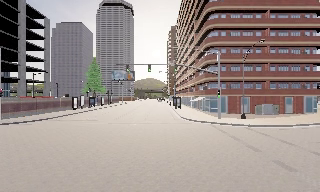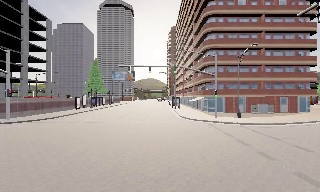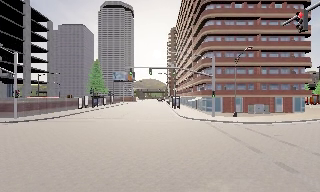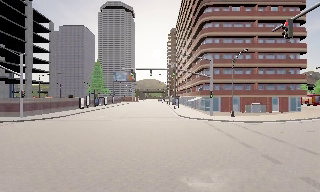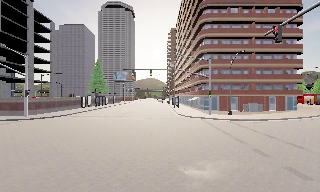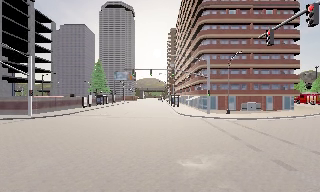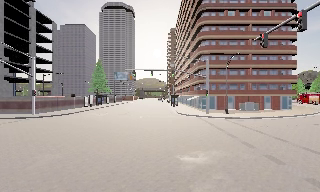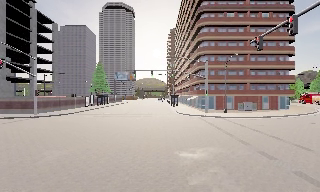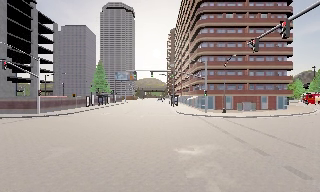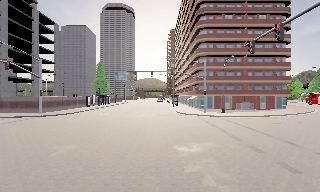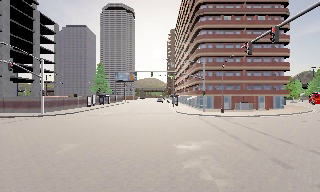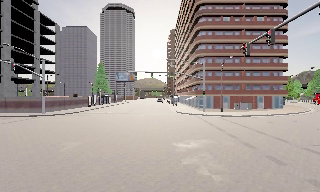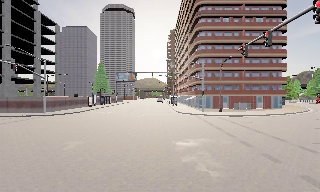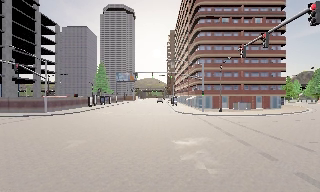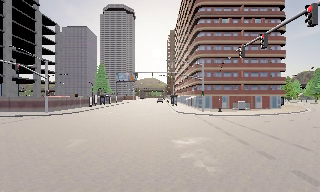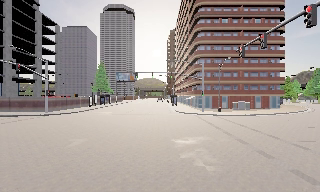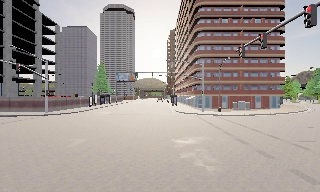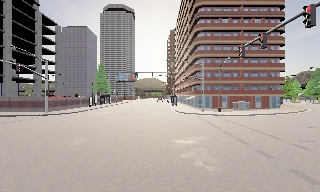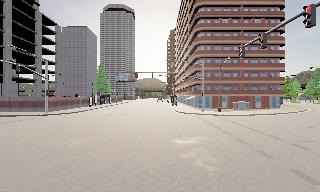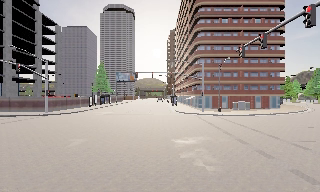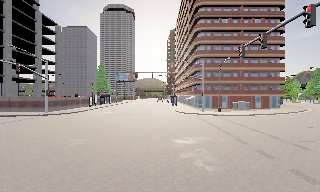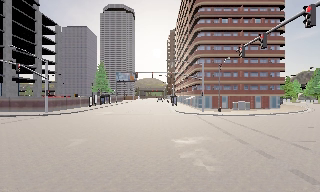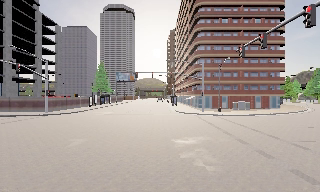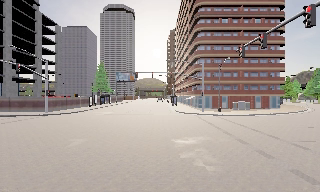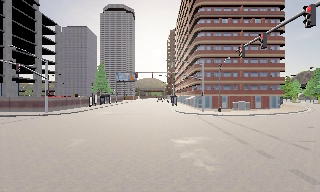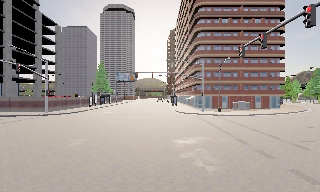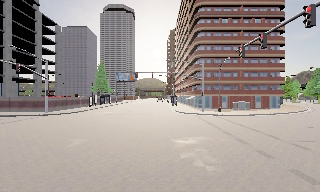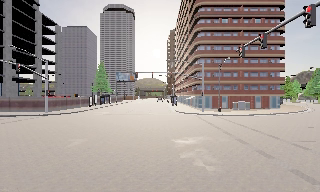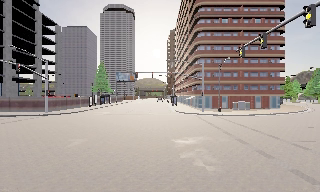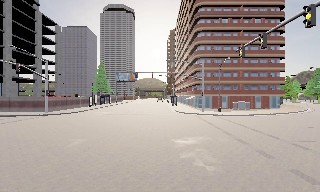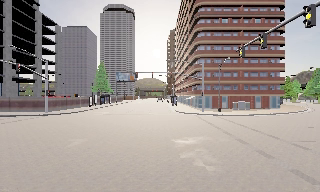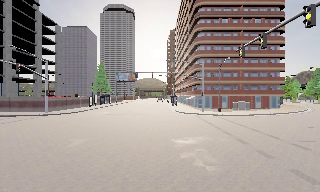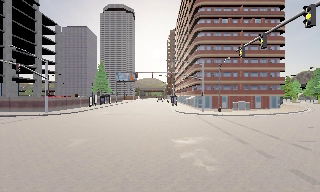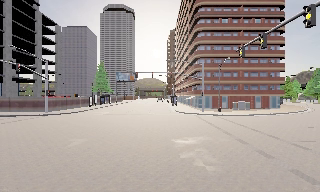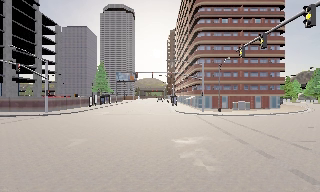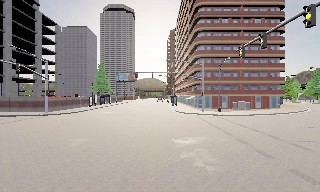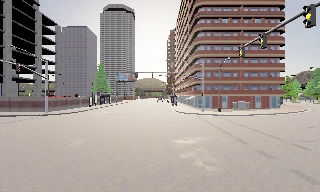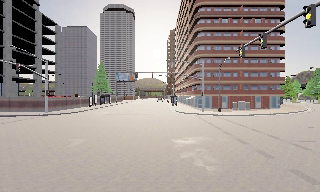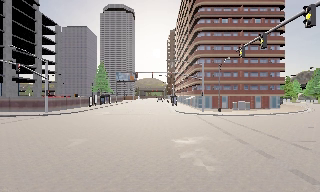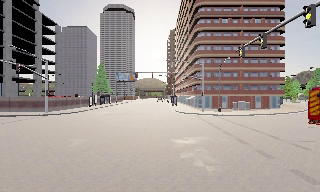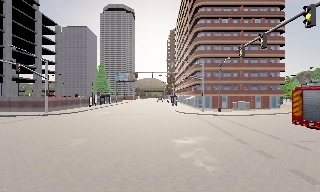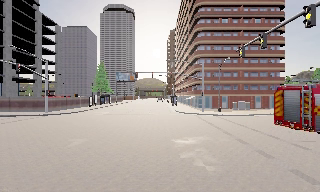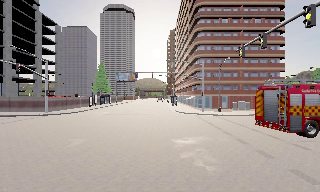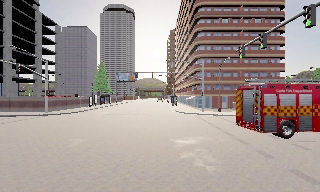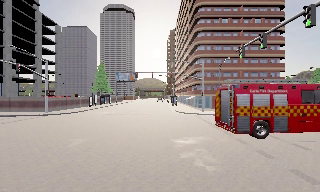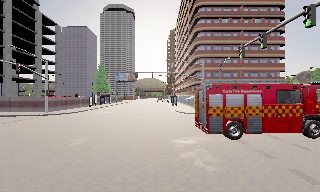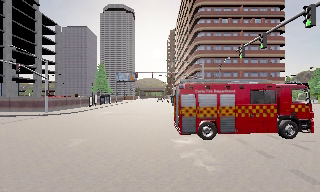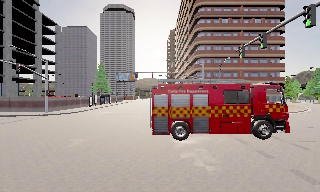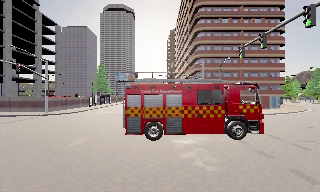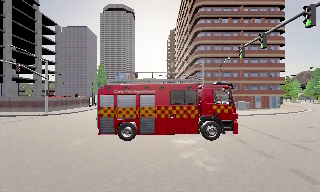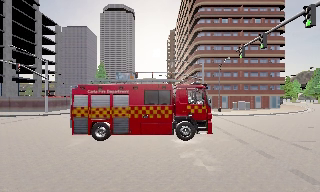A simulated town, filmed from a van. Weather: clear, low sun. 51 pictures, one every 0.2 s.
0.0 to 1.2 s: The camera travels backward, about 4.5 m, so what stands in front gets smaller. It loses speed.
1.2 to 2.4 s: The camera travels backward, about 2 m, so what stands in front gets smaller.
2.4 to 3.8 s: The camera shifts only a little, or ends up much as it began.
3.8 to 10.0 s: The camera keeps its place and its aim.
The film runs backward here.
